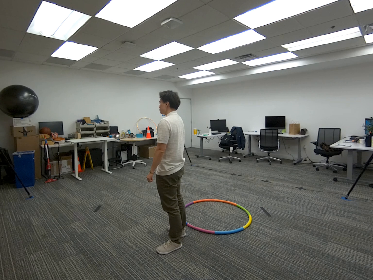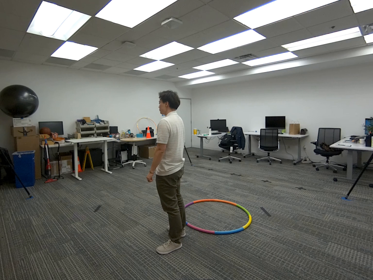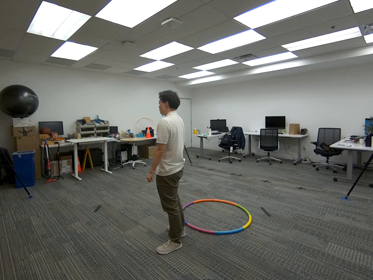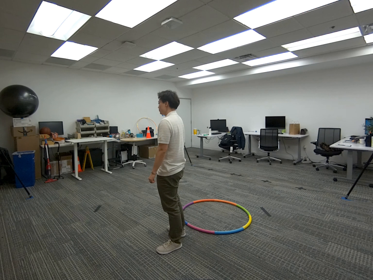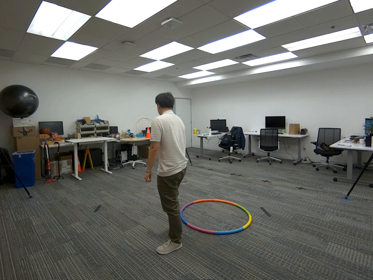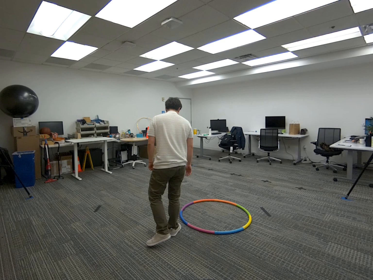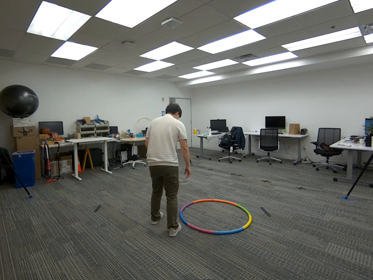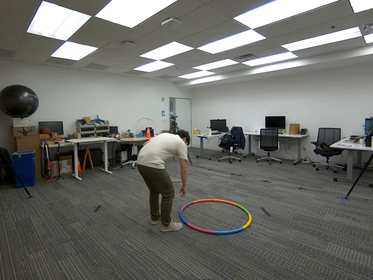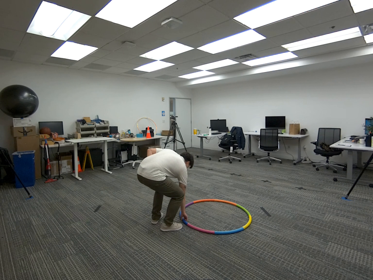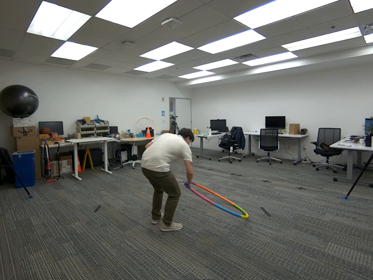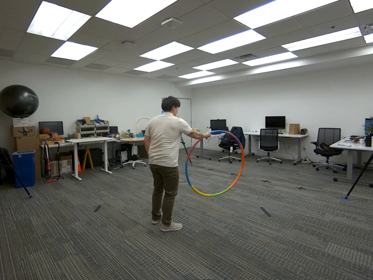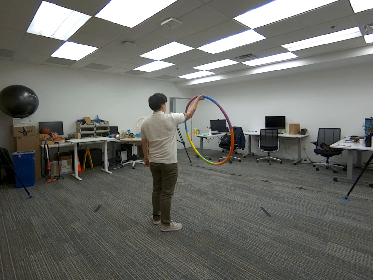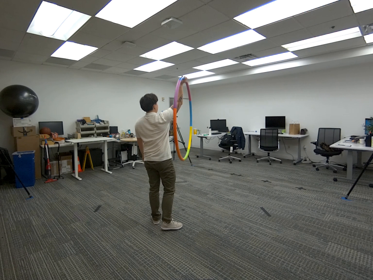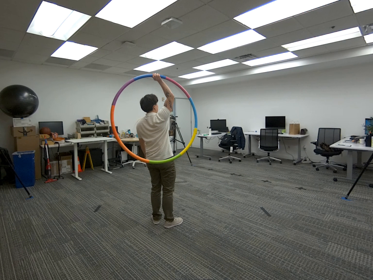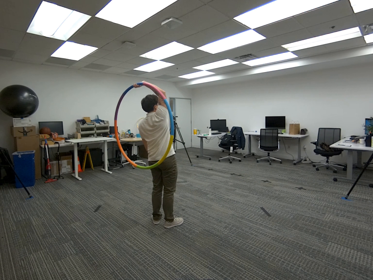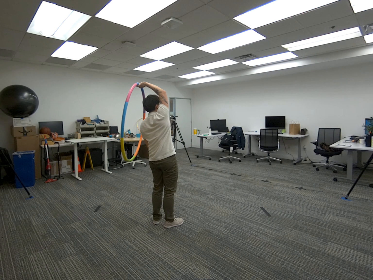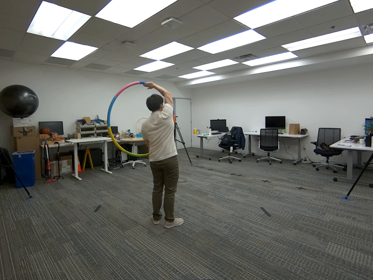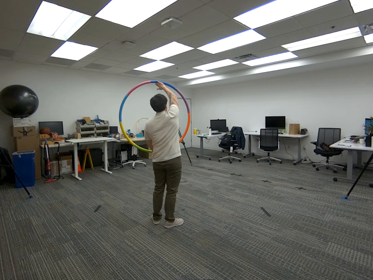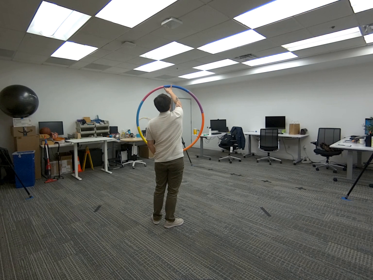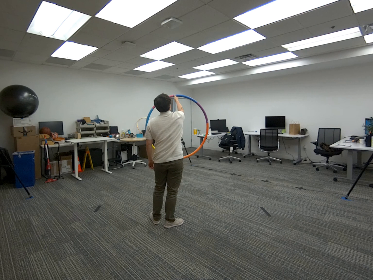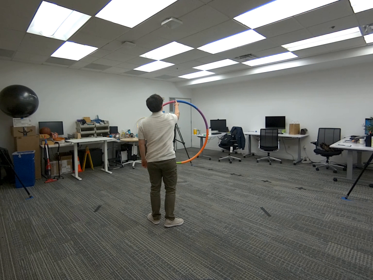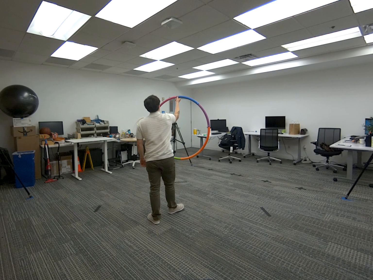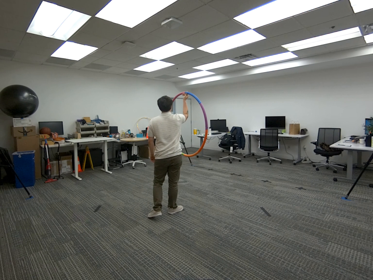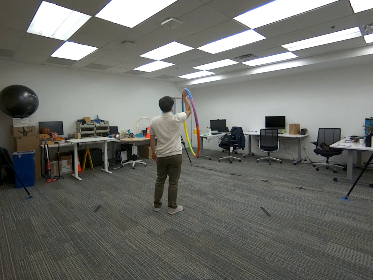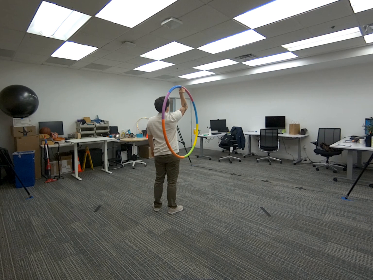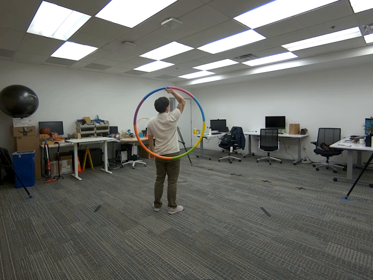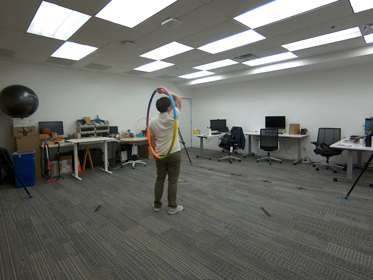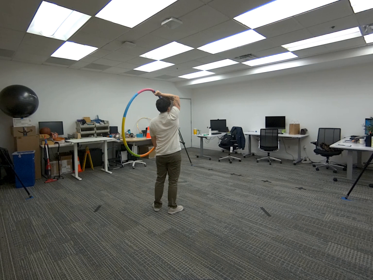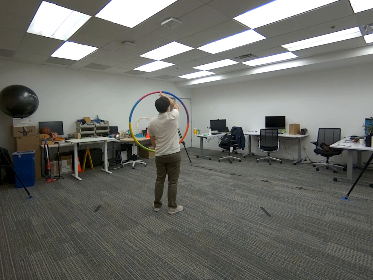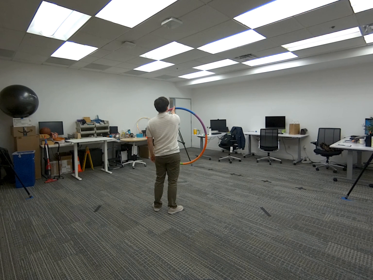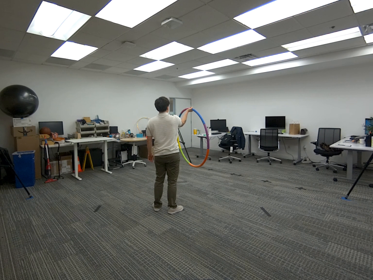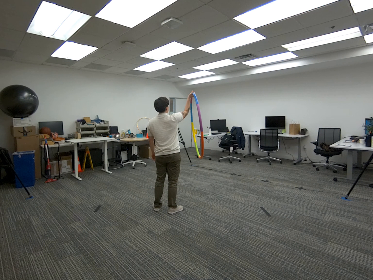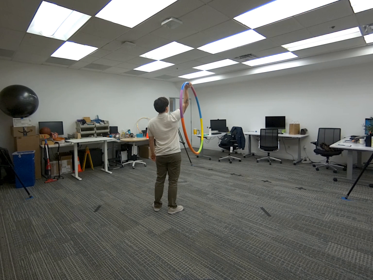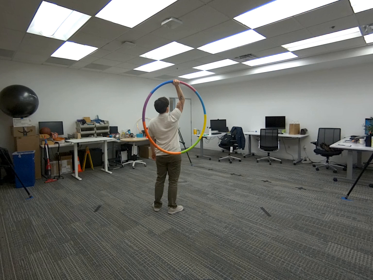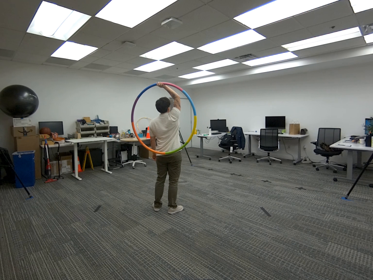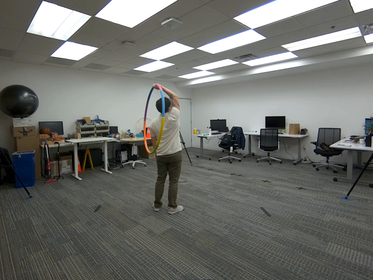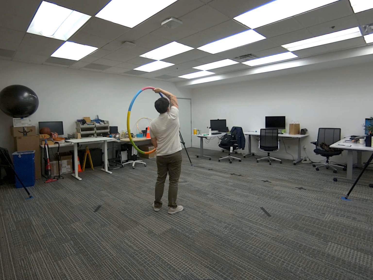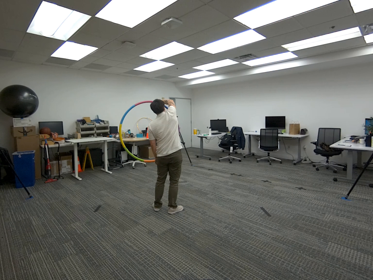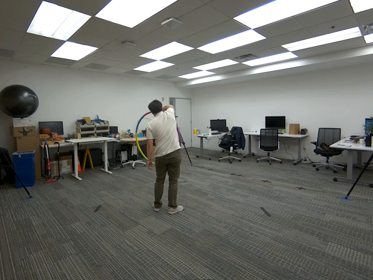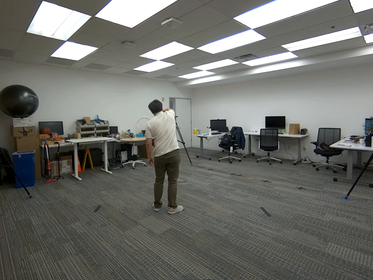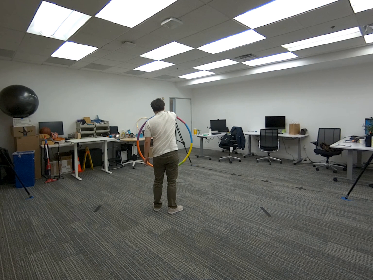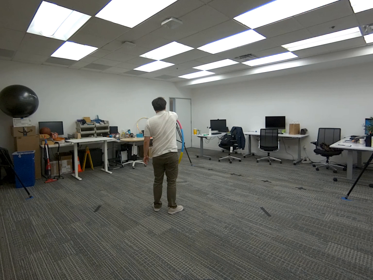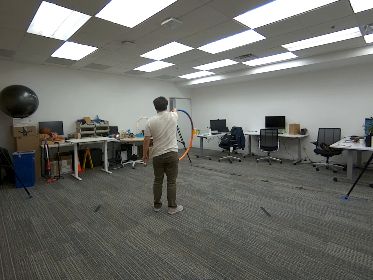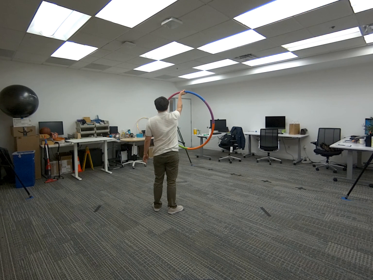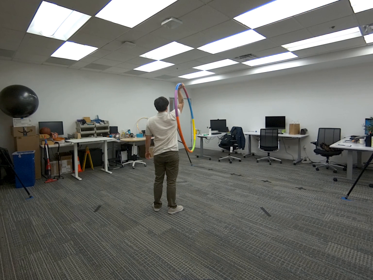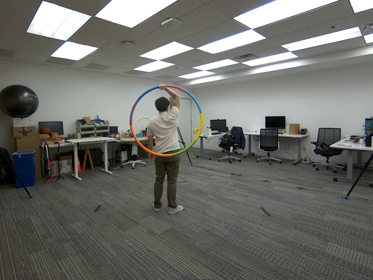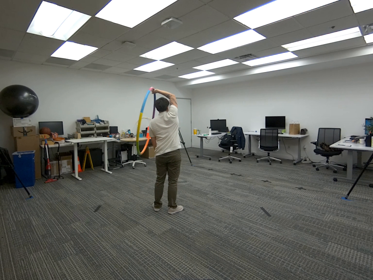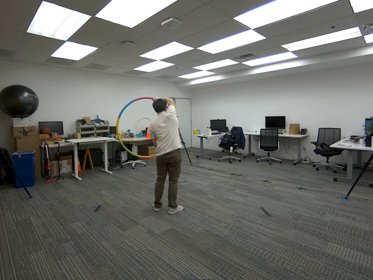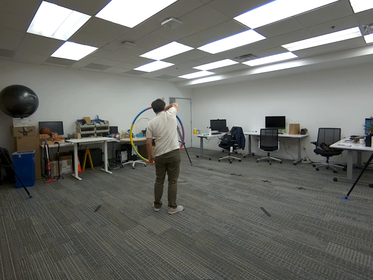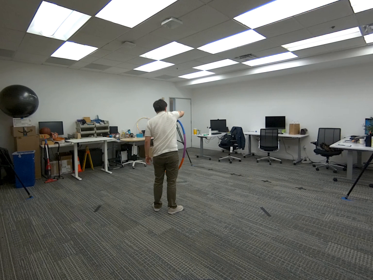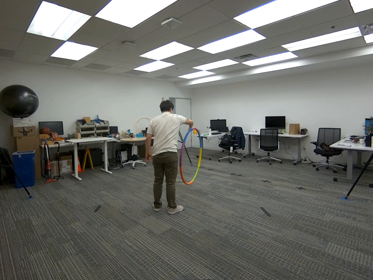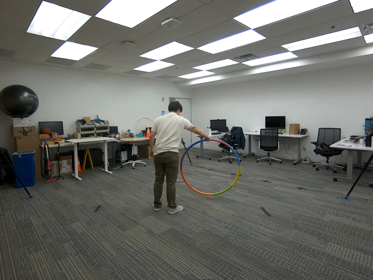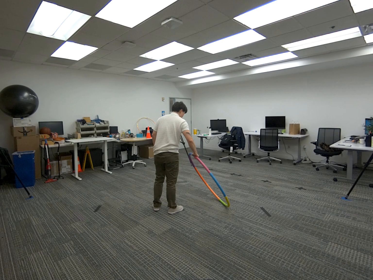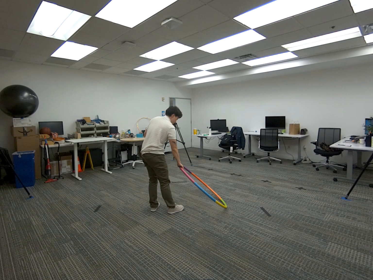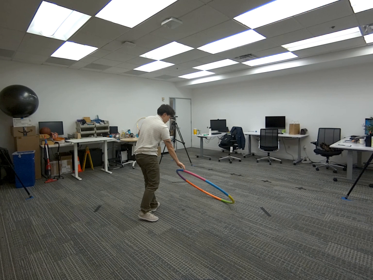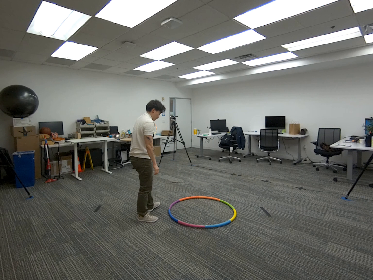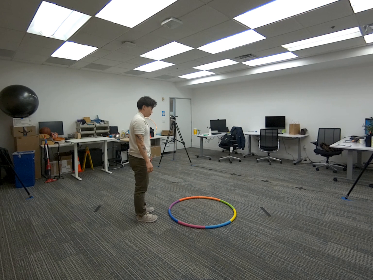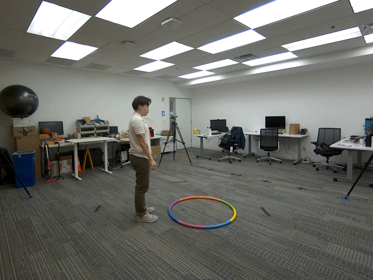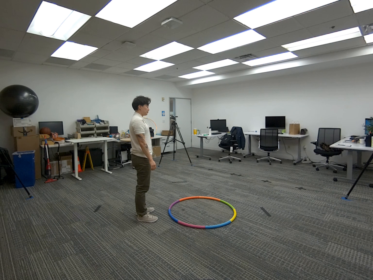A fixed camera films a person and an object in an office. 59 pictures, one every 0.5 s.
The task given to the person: Walk over to the hula hoop on the floor and pick up the hula hoop with the right hand. Raise your right hand above your head and begin to twirl the hula hoop using your right hand only. Place on the floor when complete.
